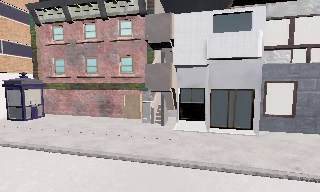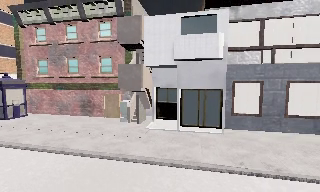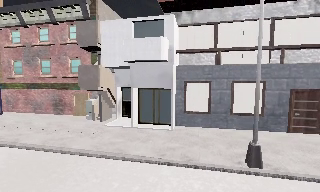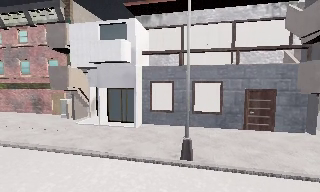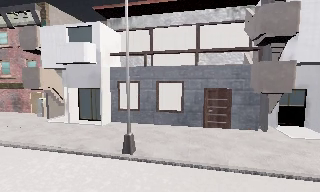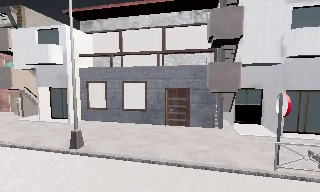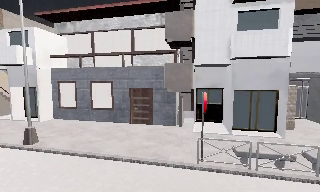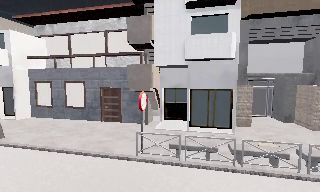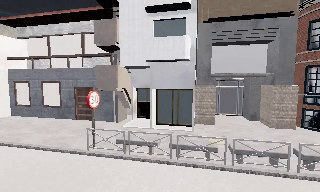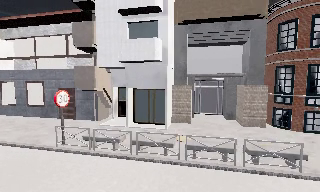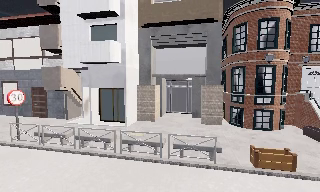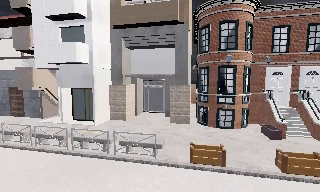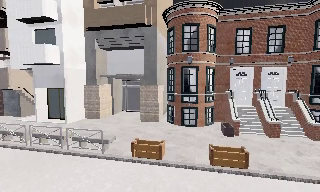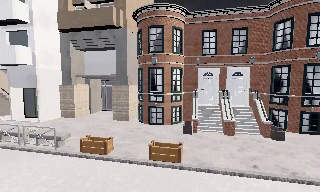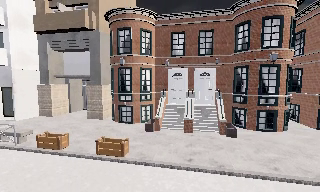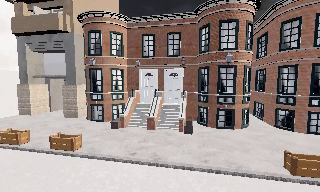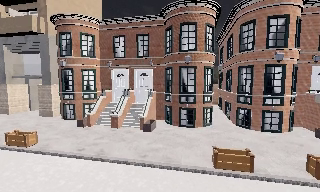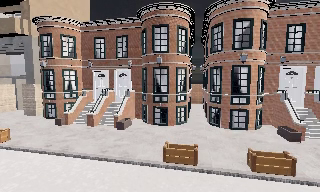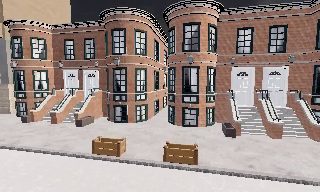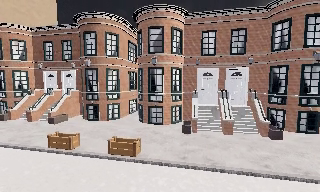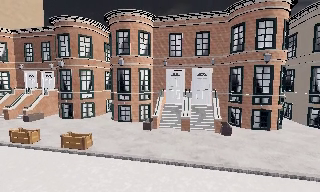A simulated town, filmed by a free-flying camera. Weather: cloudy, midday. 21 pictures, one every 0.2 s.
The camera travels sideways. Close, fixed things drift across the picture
to the left.
0.0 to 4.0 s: The camera travels to its right, about 40 m, so close, fixed things drift to the left.
The film runs forward here.
